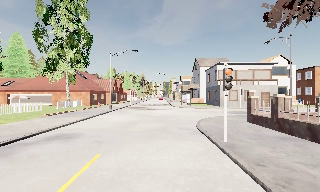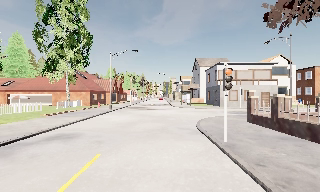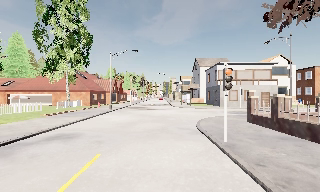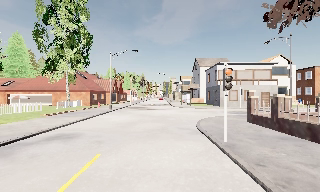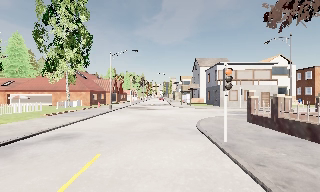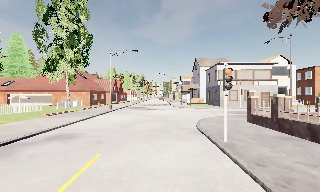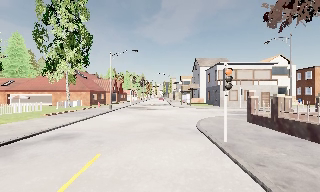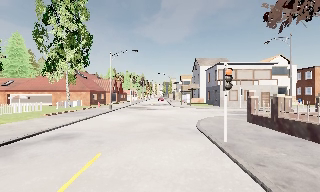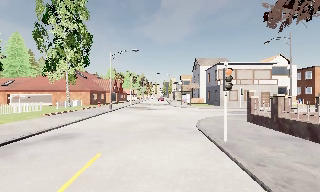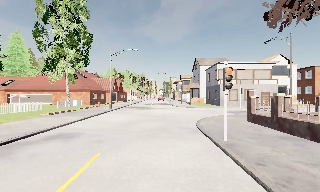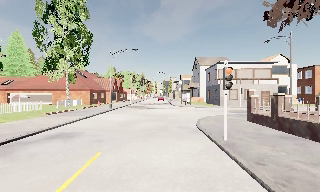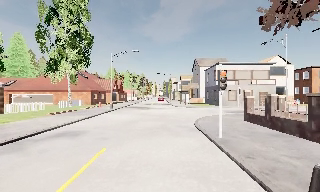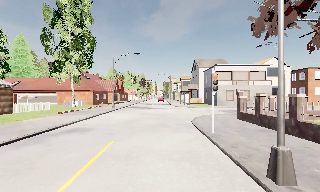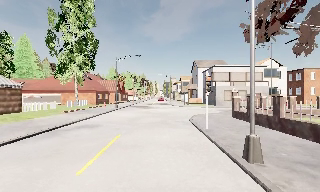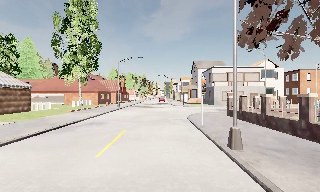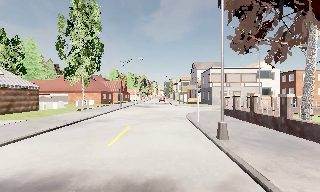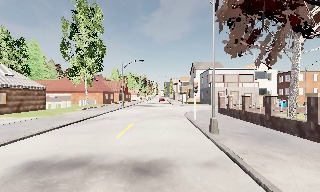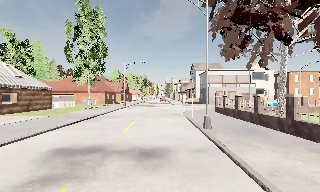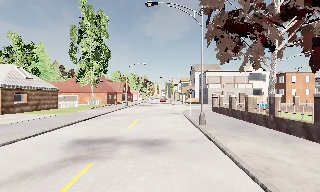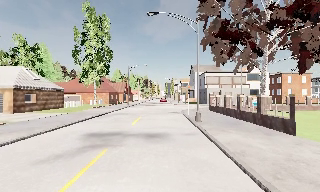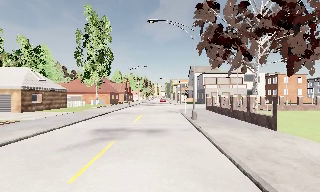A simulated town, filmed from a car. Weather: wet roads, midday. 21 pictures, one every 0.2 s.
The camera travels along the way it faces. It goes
backward.
0.0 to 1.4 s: The camera keeps its place and its aim.
1.4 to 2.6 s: The camera travels backward, about 2.5 m, so what stands in front gets smaller. It gains speed.
2.6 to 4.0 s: The camera travels backward, about 8 m, so what stands in front gets smaller.
The film runs backward here.
